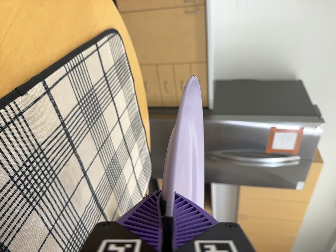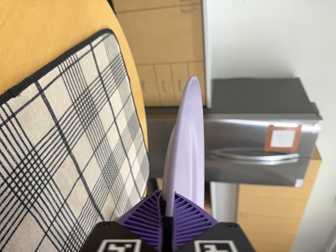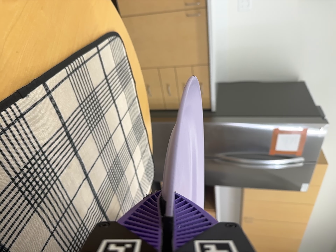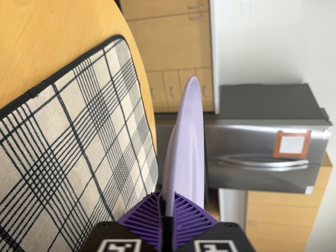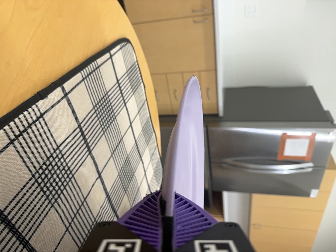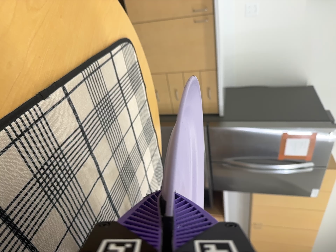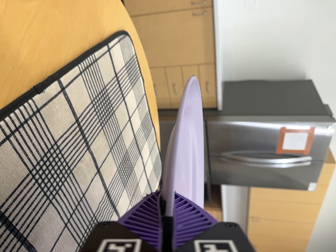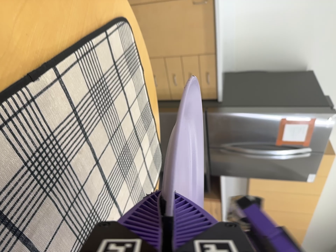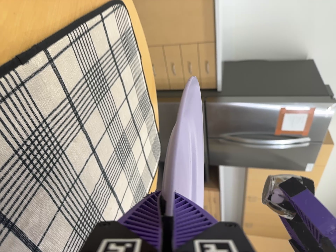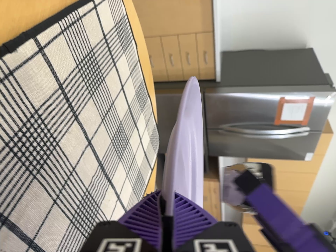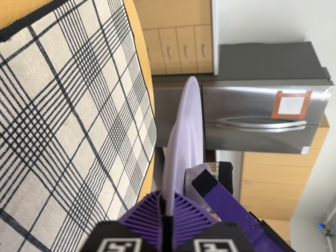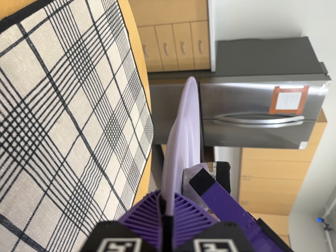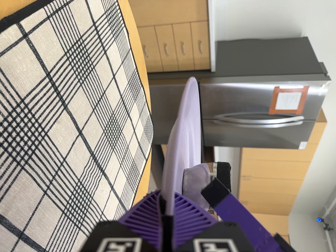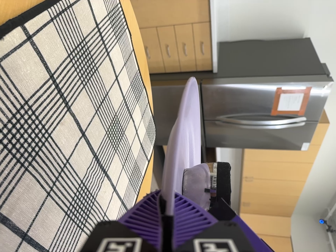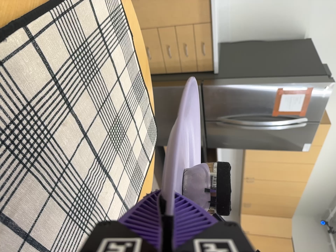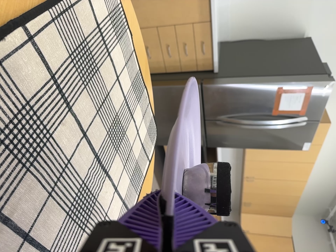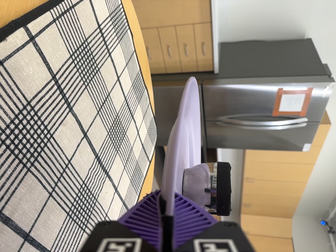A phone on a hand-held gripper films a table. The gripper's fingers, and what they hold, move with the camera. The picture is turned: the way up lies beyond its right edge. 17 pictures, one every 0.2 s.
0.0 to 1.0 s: The camera shifts only a little, or ends up much as it began.
1.0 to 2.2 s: The camera travels forward, about 6 cm, so what stands in front looms larger. Its aim tips toward the bottom of its view by about 10 degrees, and the scene shifts upward.
2.2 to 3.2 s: The camera keeps its place and its aim.
The film runs backward here.
